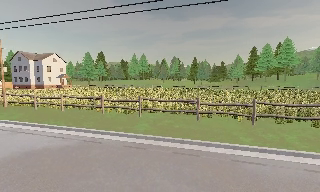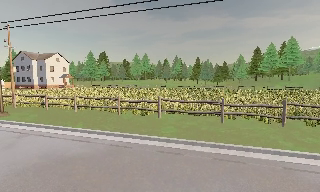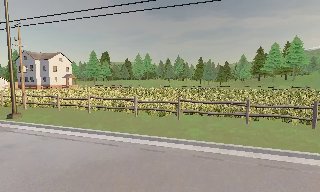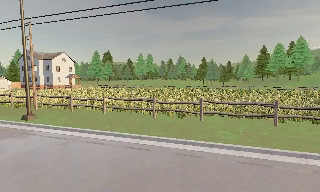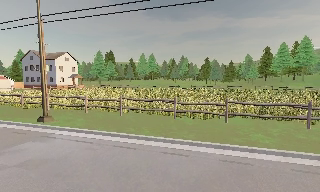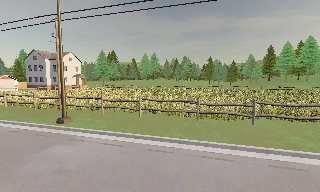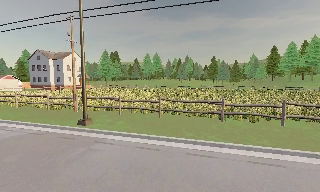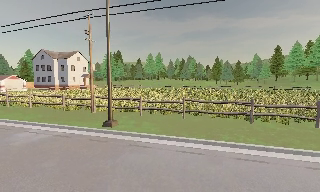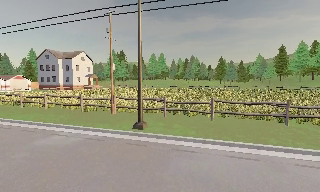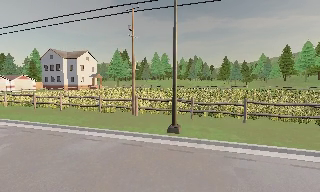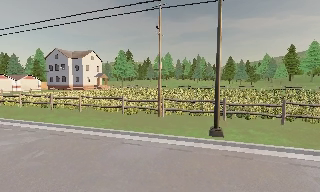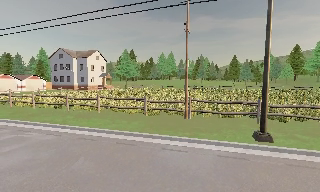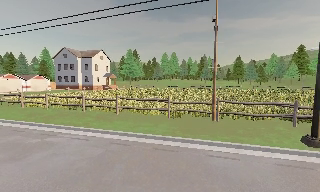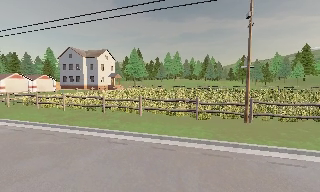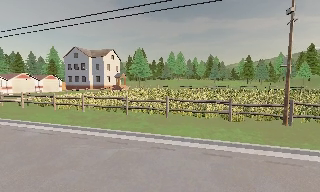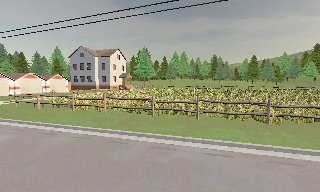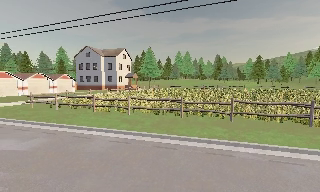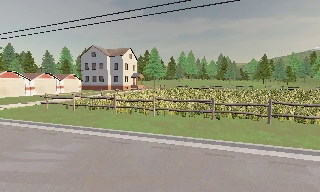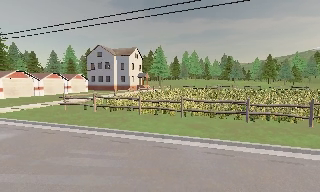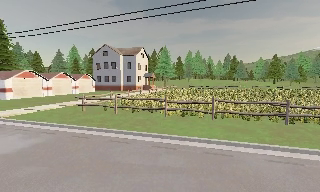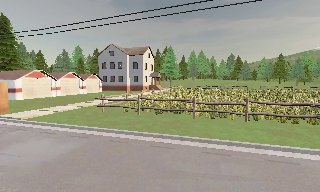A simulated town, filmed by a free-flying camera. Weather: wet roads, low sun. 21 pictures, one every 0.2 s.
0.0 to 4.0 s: The camera travels to its left, about 35 m, so close, fixed things drift to the right.
The film runs forward here.
